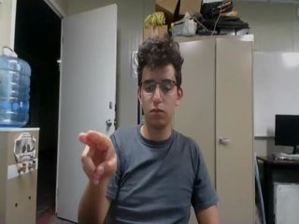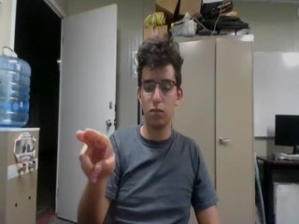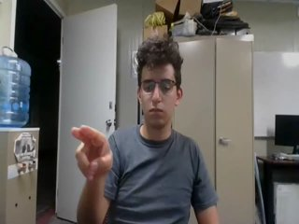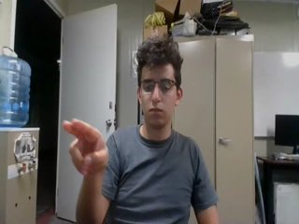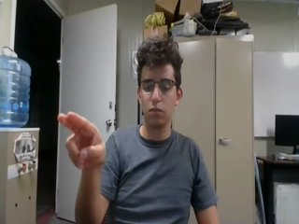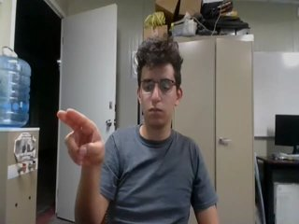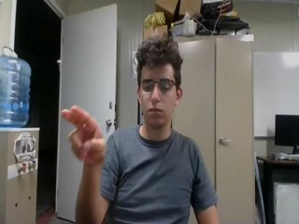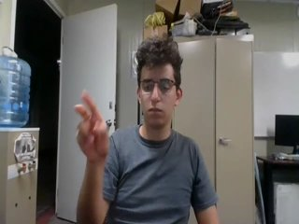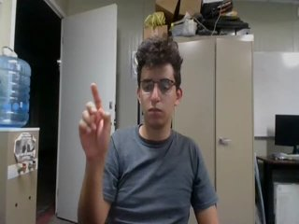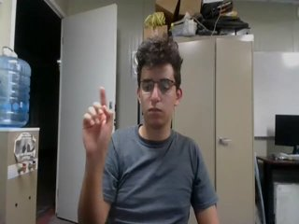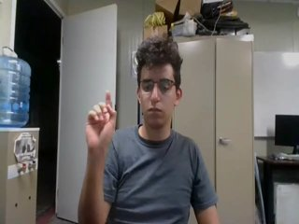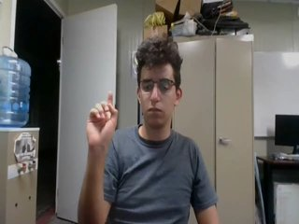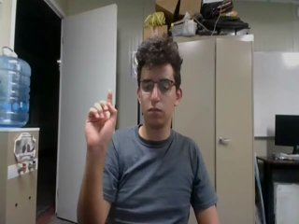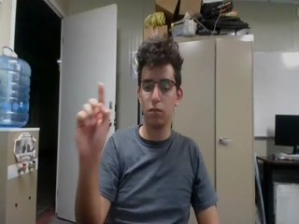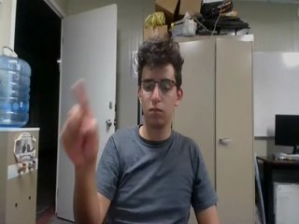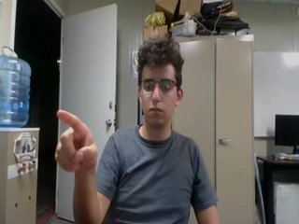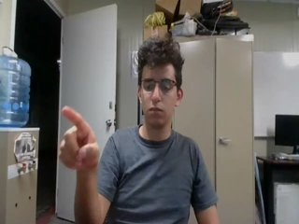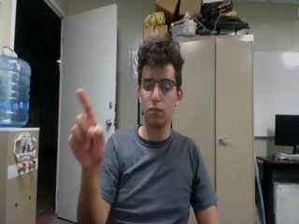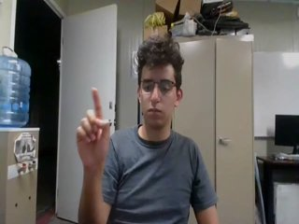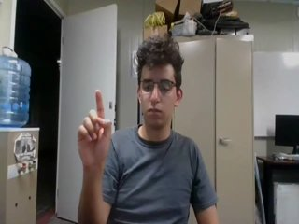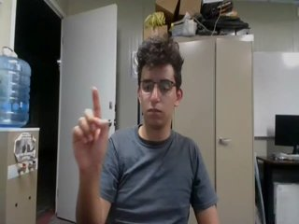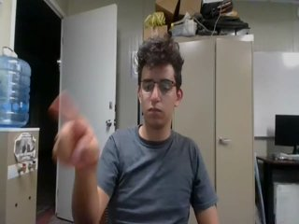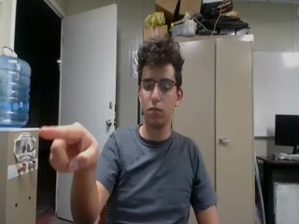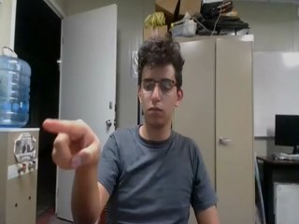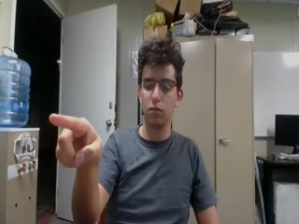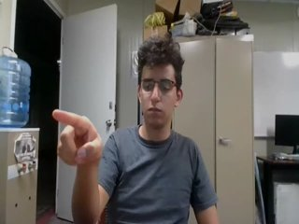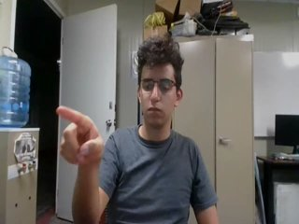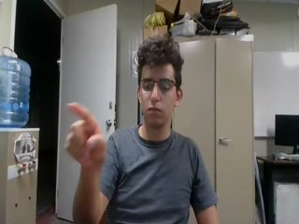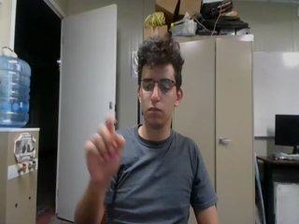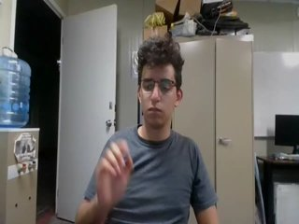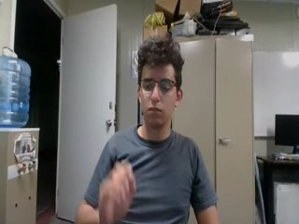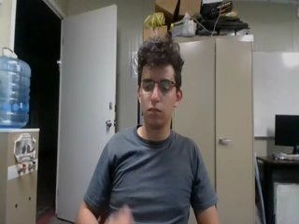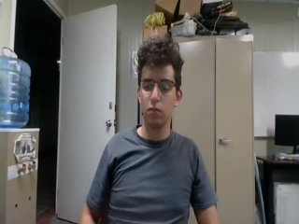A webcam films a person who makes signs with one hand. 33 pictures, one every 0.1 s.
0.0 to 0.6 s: Pointing with two fingers.
0.7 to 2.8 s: Double click with one finger.
2.9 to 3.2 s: Non-gesture.
